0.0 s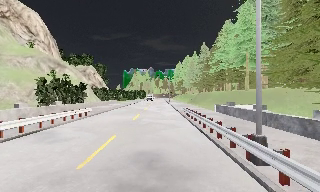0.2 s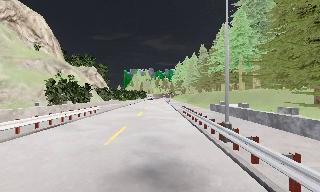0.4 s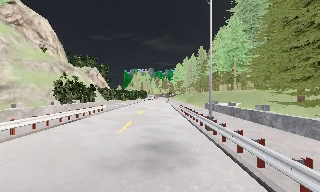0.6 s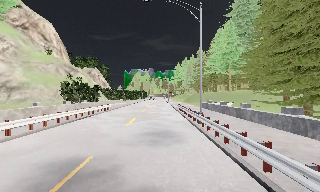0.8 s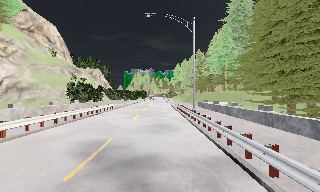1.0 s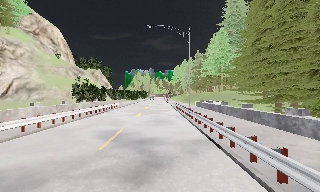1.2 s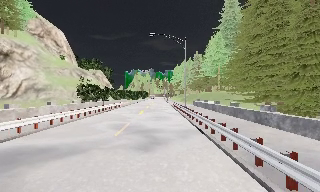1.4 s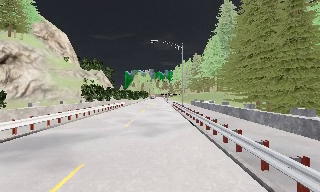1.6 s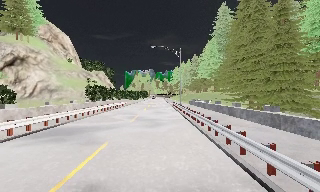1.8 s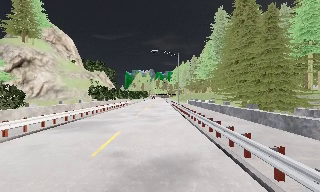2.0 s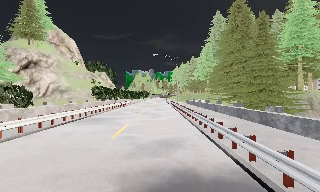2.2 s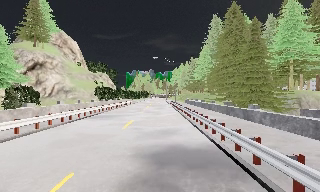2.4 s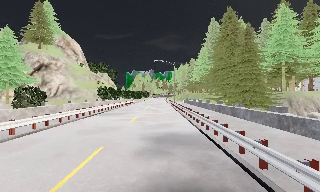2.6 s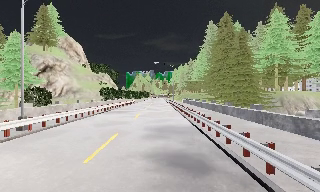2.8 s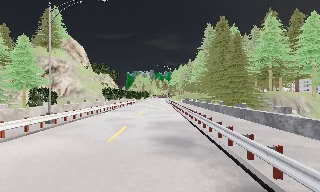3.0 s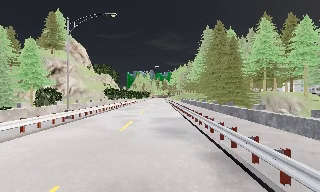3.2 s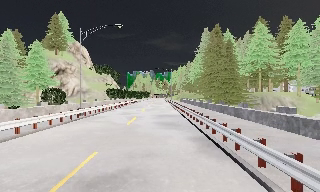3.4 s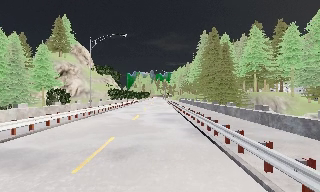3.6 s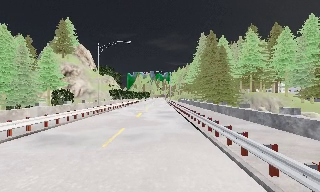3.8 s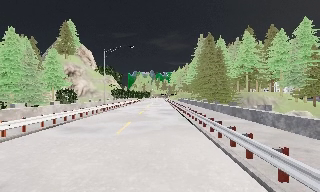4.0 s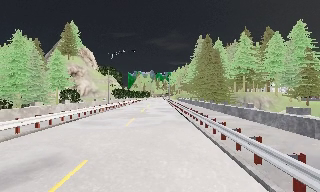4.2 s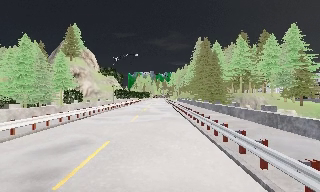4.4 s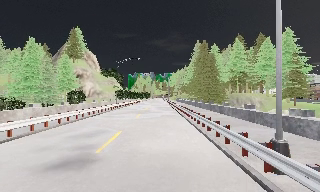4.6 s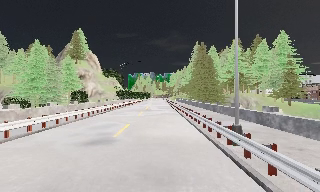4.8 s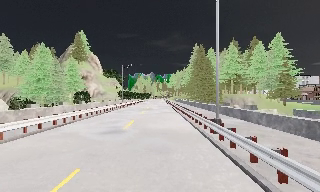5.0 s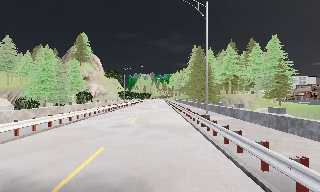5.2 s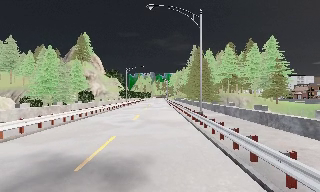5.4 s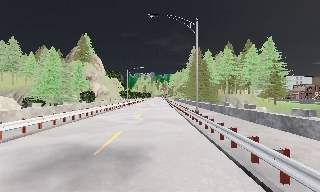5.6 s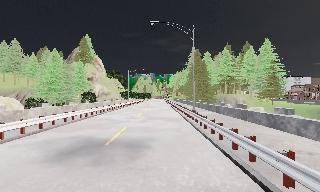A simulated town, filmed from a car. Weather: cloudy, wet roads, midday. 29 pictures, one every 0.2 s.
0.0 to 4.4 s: The camera travels backward, about 40 m, so what stands in front gets smaller.
4.4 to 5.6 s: The camera travels backward, about 9 m, so what stands in front gets smaller. It loses speed.
The film runs backward here.
